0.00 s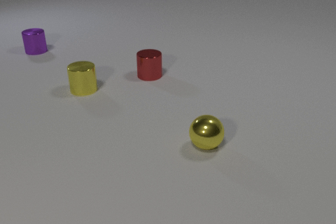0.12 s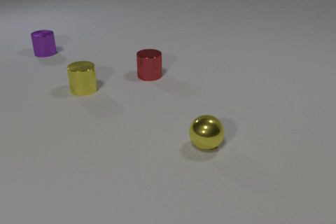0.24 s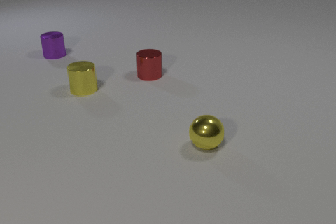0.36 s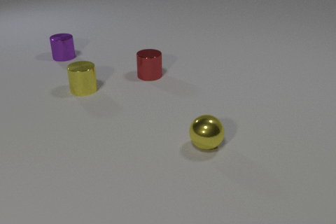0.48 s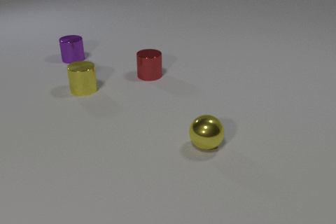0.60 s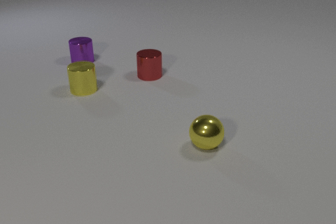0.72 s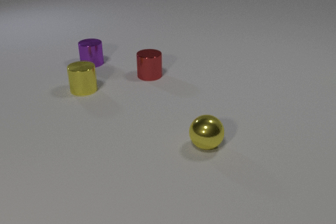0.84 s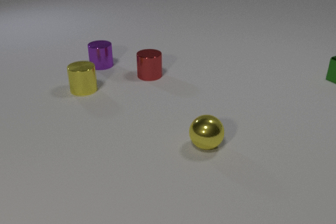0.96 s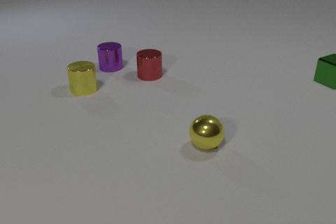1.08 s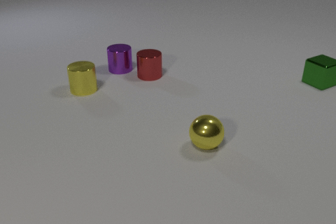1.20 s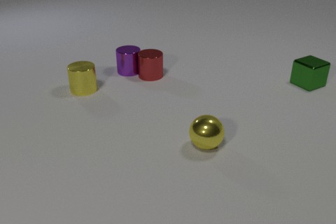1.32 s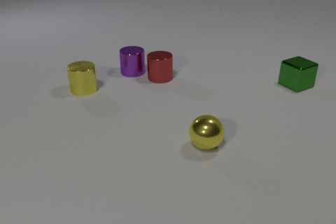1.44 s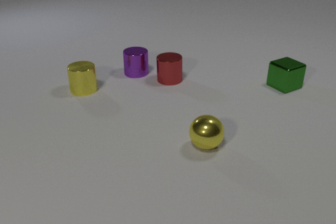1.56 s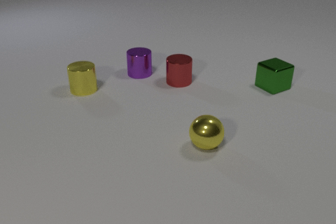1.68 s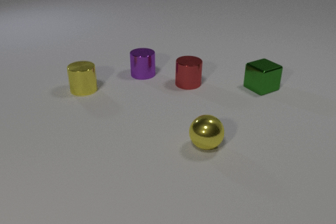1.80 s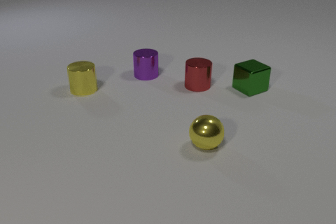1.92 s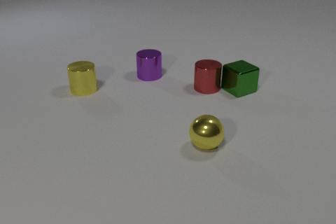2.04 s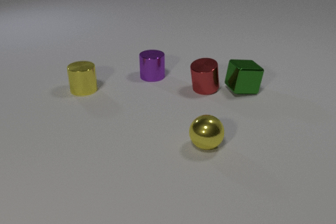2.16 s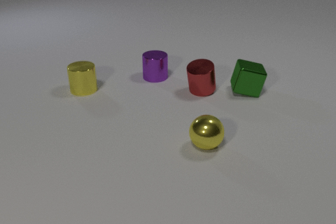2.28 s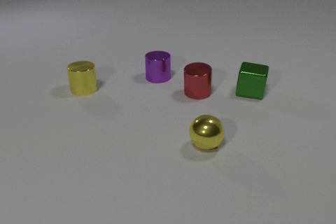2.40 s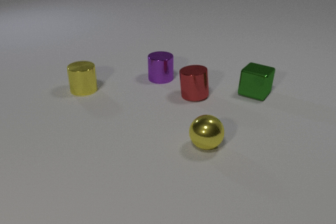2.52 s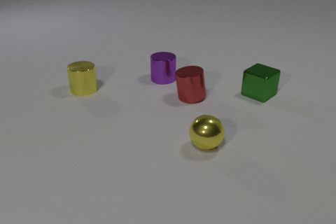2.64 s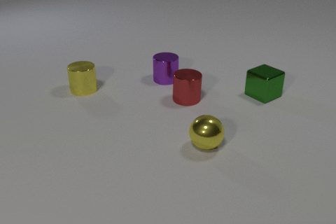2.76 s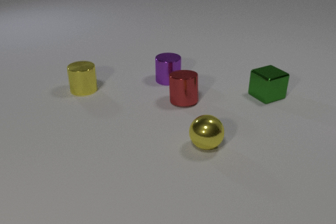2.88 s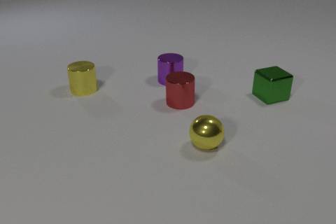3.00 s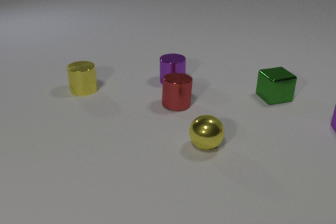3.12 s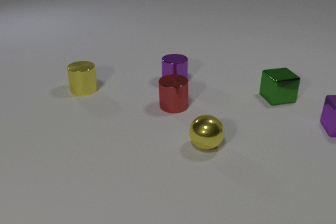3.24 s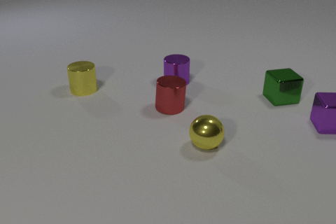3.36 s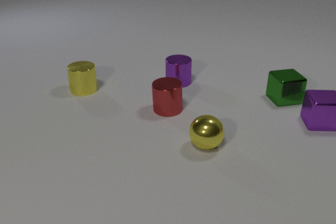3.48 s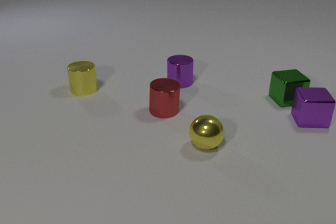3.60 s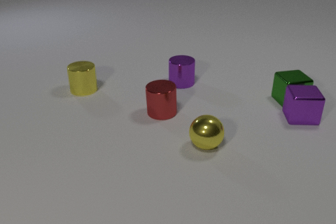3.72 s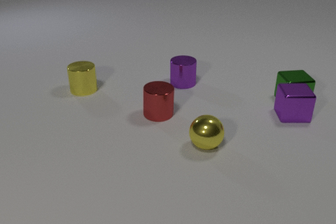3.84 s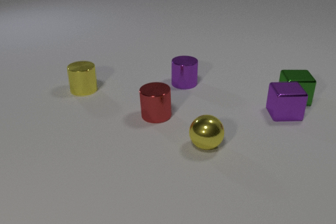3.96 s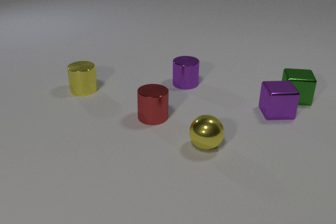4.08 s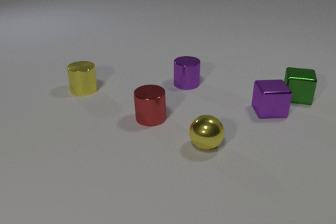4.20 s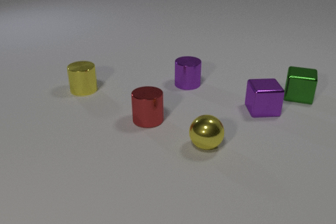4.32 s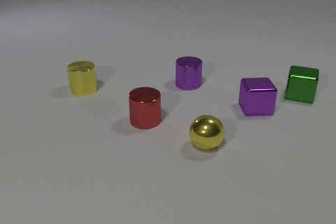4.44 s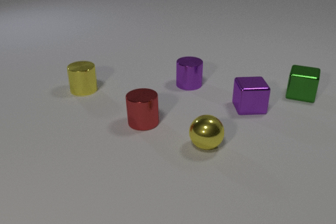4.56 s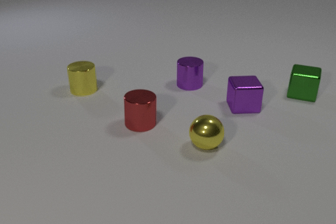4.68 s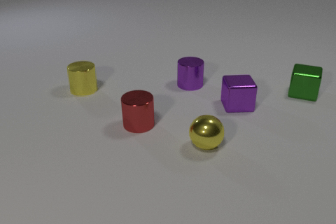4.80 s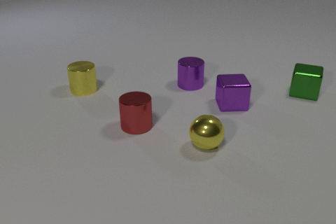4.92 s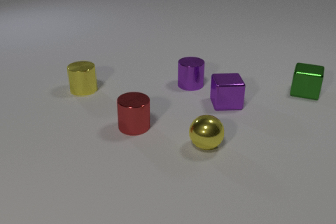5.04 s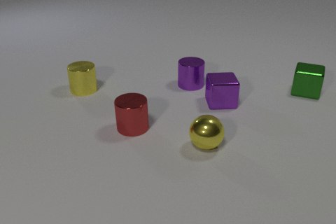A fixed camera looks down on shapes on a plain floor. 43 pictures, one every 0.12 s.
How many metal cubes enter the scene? 2.
What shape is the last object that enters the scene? cube.
Are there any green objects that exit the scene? no.
0.00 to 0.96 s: The purple metal cylinder slides to the right and toward the camera. The green metal cube comes in at the right edge, slides to the left and toward the camera.
0.96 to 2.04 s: The purple metal cylinder slides to the right and toward the camera. The red metal cylinder slides to the right and toward the camera. The green metal cube slides to the left and toward the camera. The purple metal cylinder and the red metal cylinder collide. The red metal cylinder and the green metal cube collide.
2.04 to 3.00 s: The purple metal cylinder slides to the right and toward the camera. The red metal cylinder slides toward the camera and to the left. The purple metal cube comes in at the right edge. The green metal cube slides to the right, spins clockwise seen from above by about 90 degrees, its near face sliding to the left.
3.00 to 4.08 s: The purple metal cylinder slides to the right and toward the camera. The red metal cylinder slides toward the camera and to the left. The purple metal cube slides to the left. The green metal cube slides to the right, spins so that its near face slides to the left, clockwise seen from above. The purple metal cube and the green metal cube collide.
4.08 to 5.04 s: The red metal cylinder slides to the left and toward the camera. The purple metal cube slides to the left. The green metal cube slides away from the camera and to the right.
